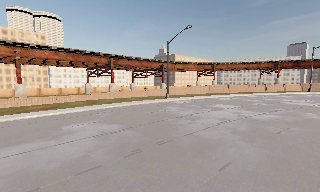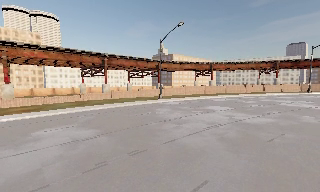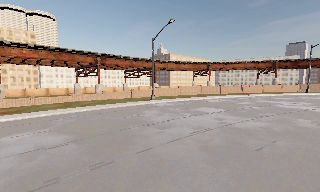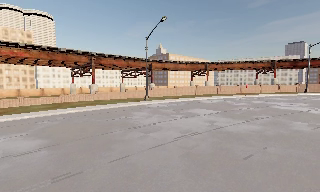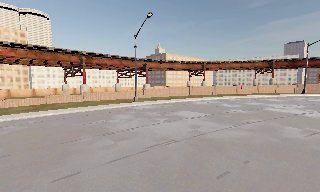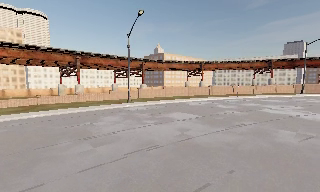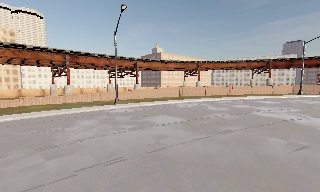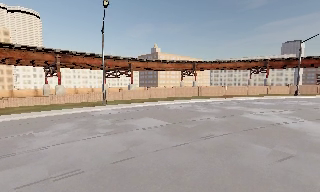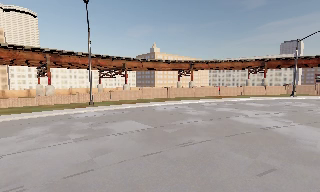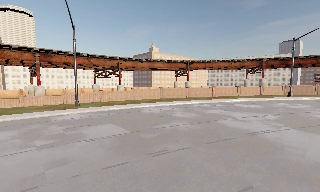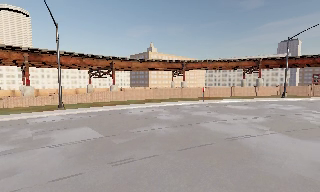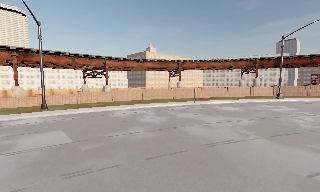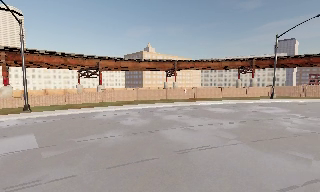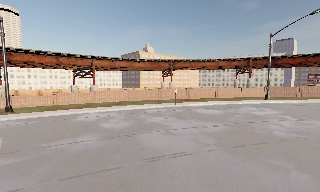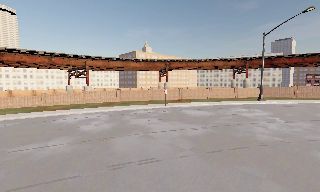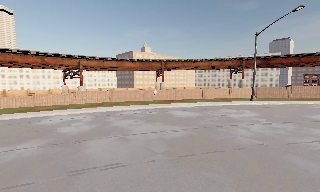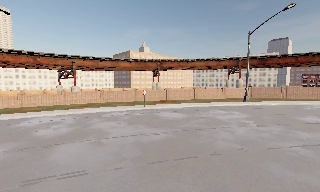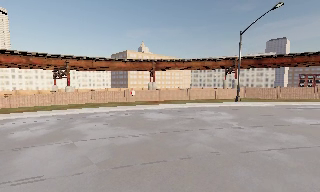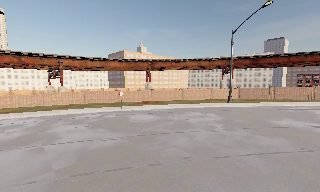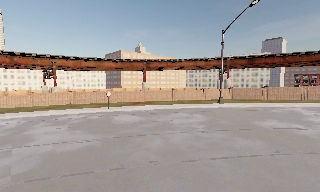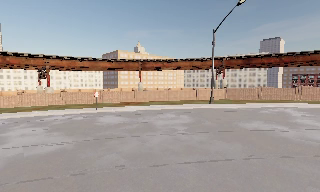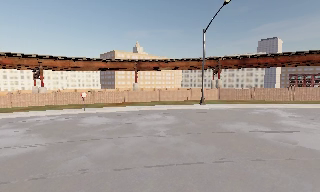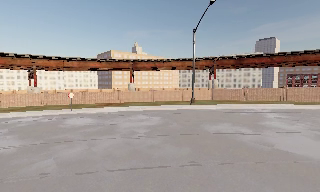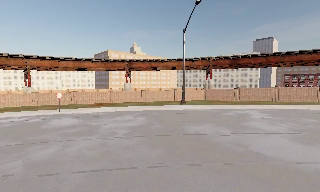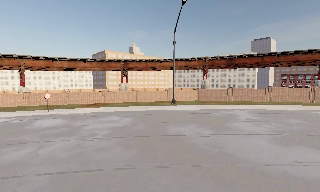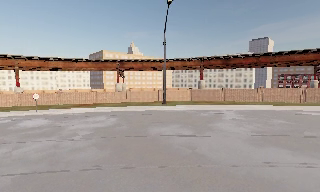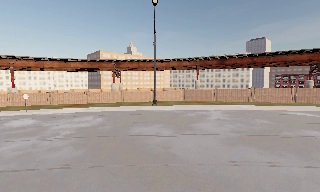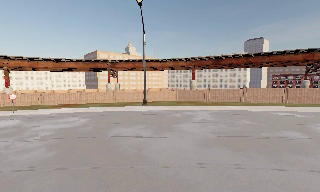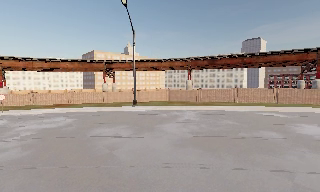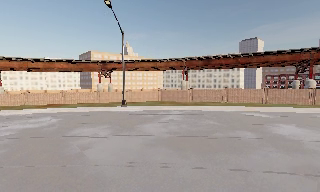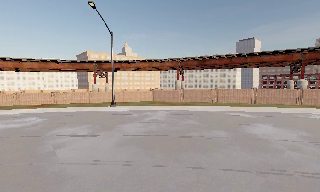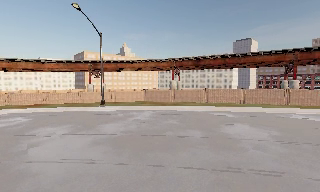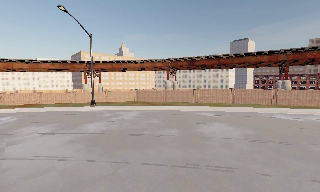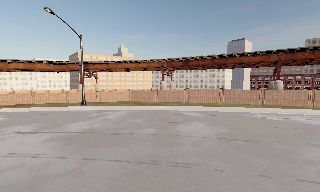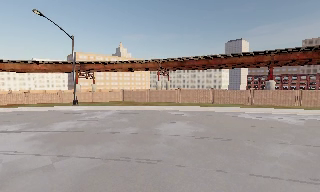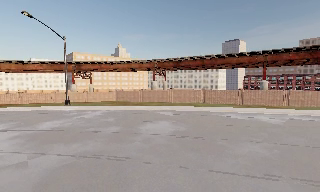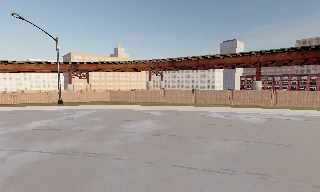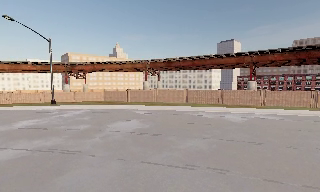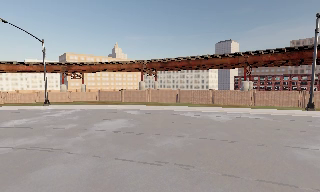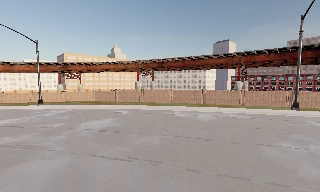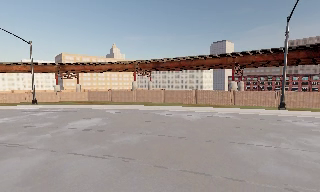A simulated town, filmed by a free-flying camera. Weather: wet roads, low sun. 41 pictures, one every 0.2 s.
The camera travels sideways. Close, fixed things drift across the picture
to the left.
0.0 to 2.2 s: The camera travels to its right and forward, about 19 m, so close, fixed things drift to the left.
2.2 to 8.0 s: The camera travels to its right, about 40 m, so close, fixed things drift to the left.
The film runs forward here.
